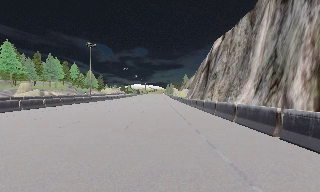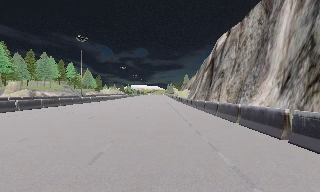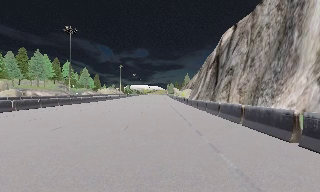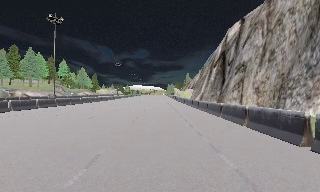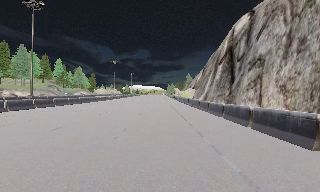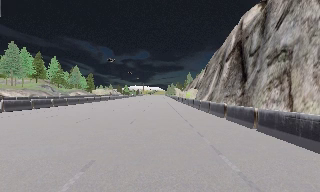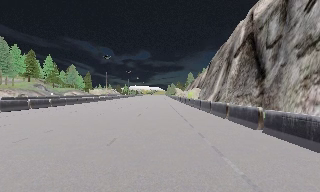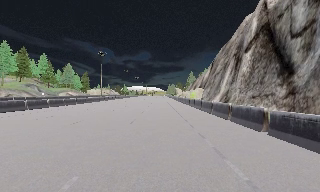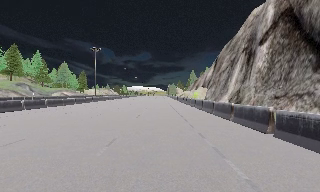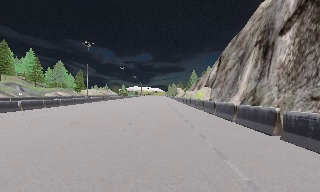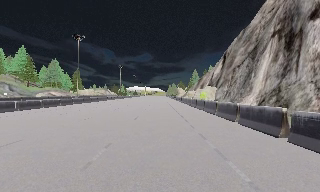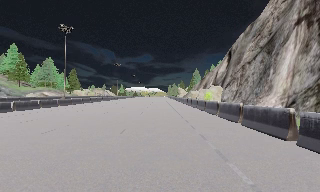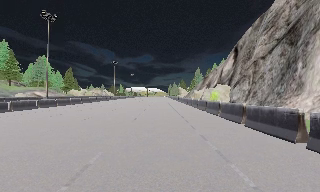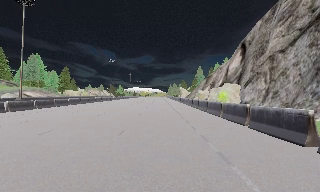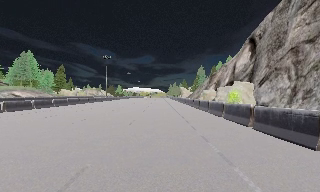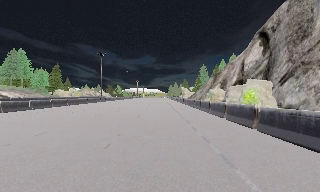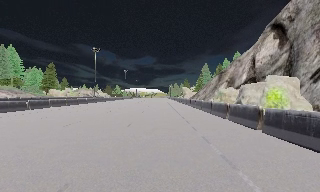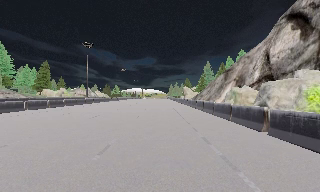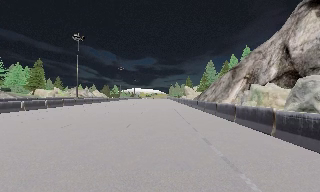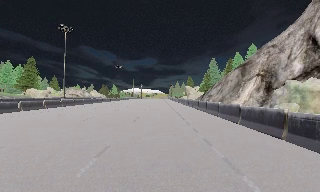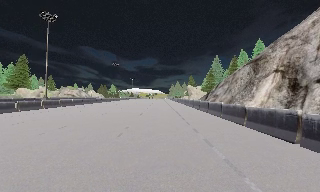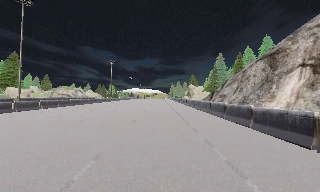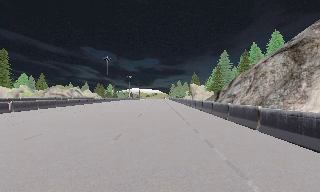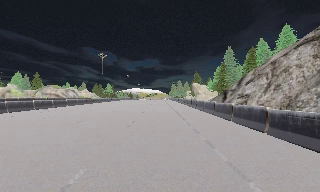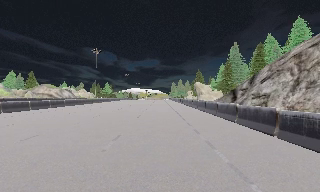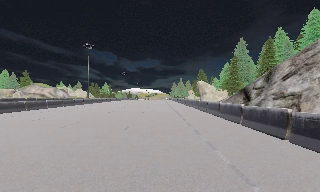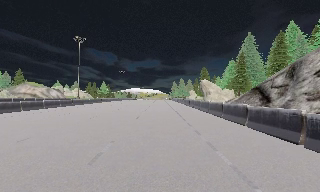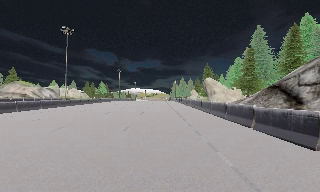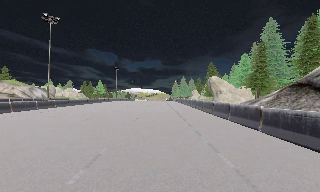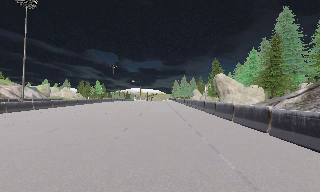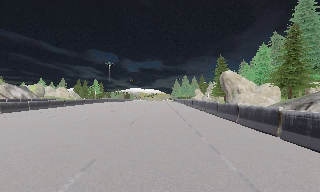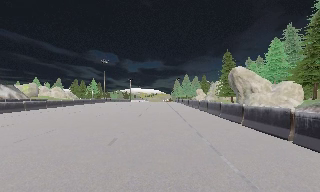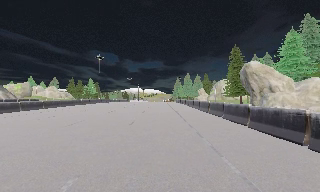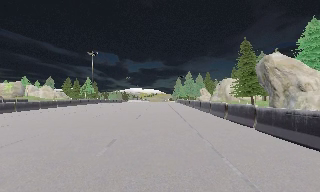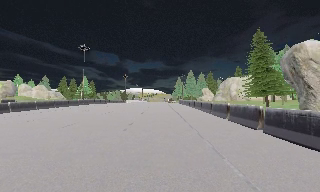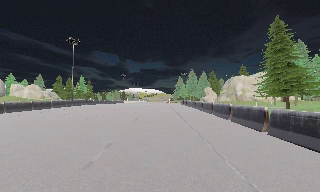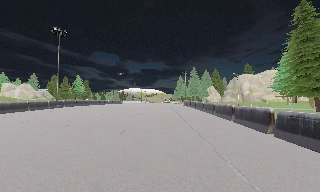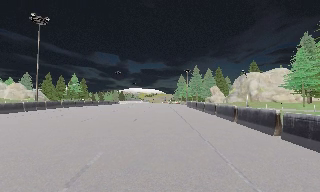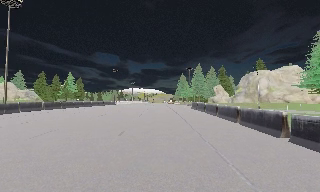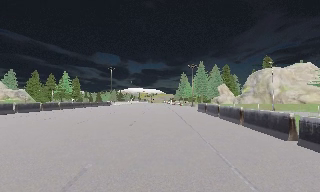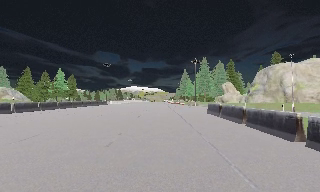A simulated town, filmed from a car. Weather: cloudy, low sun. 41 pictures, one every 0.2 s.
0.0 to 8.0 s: The camera travels forward, about 165 m, so what stands in front looms larger.
The film runs forward here.
